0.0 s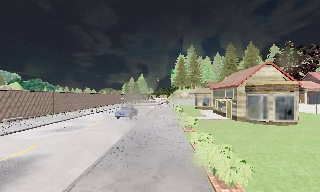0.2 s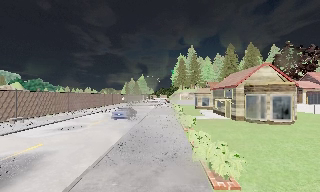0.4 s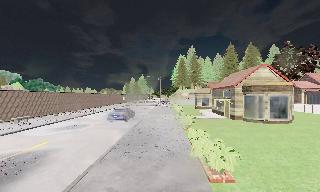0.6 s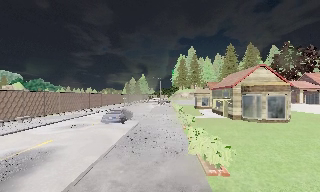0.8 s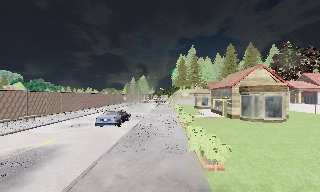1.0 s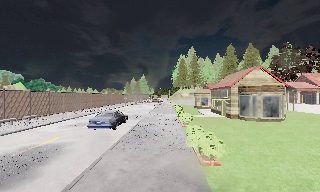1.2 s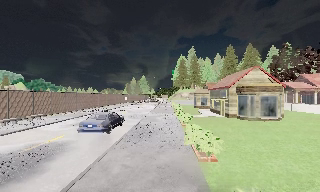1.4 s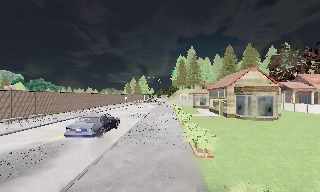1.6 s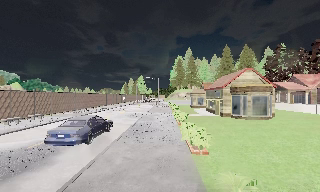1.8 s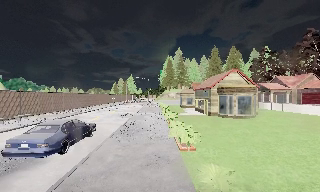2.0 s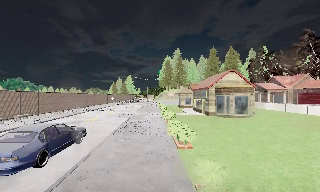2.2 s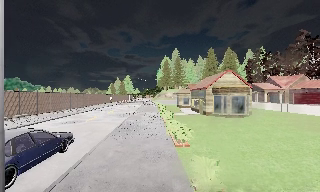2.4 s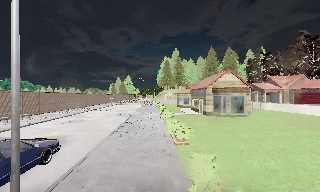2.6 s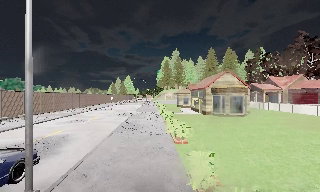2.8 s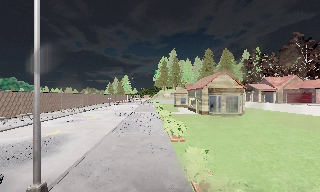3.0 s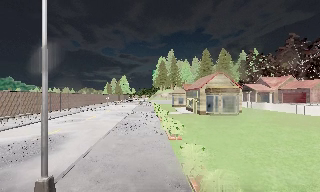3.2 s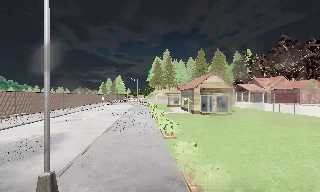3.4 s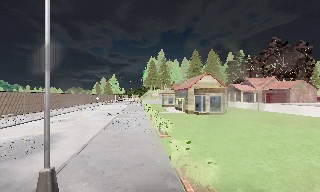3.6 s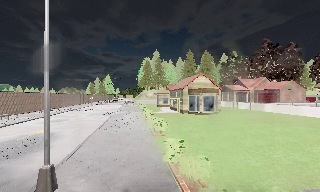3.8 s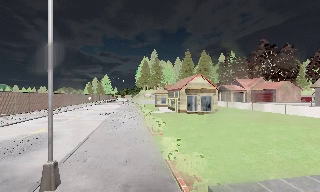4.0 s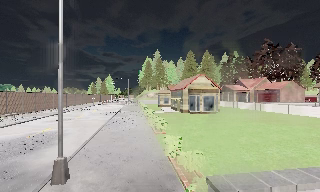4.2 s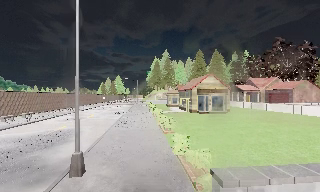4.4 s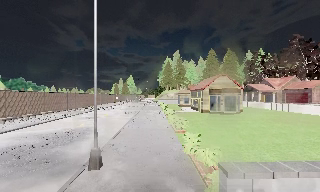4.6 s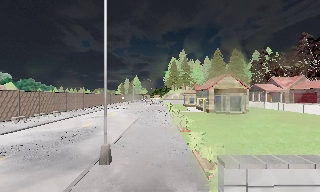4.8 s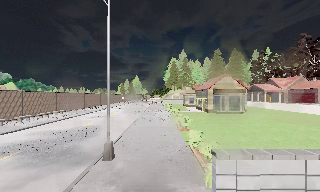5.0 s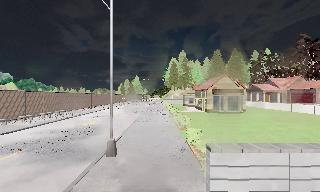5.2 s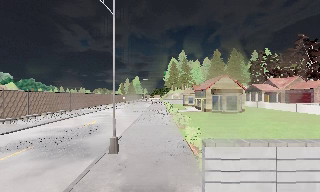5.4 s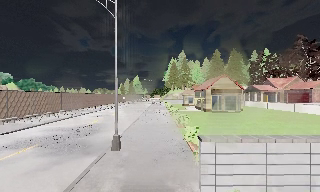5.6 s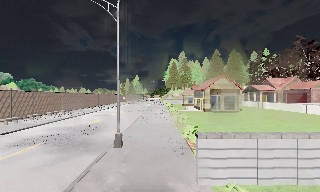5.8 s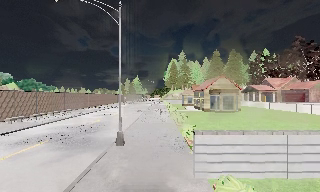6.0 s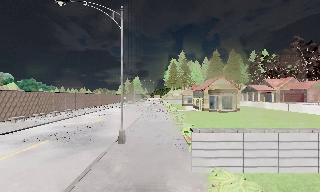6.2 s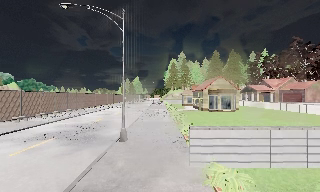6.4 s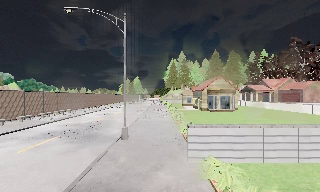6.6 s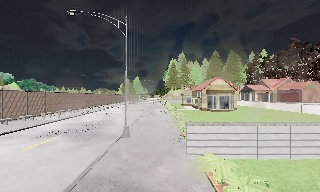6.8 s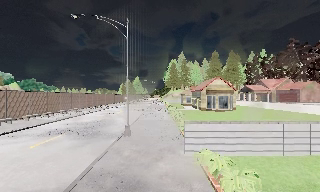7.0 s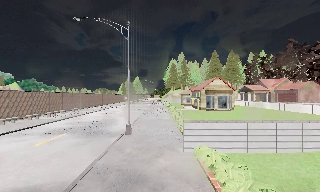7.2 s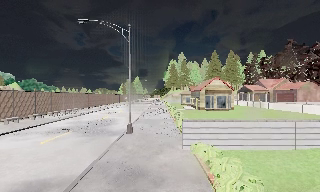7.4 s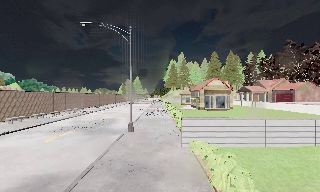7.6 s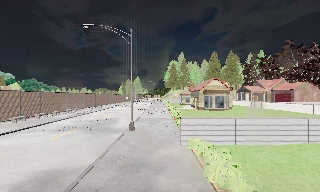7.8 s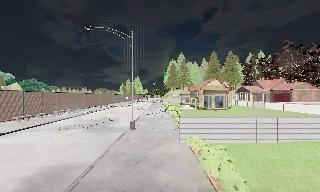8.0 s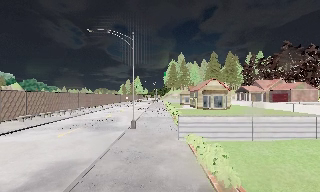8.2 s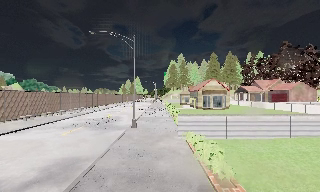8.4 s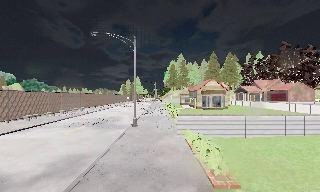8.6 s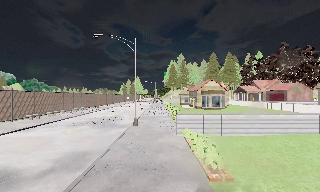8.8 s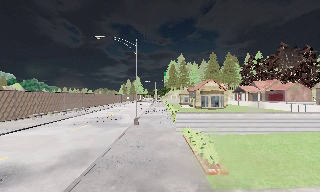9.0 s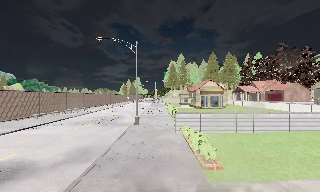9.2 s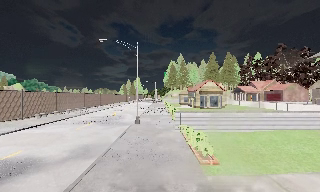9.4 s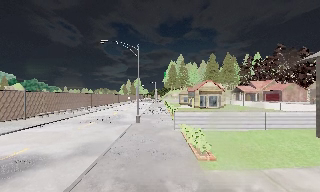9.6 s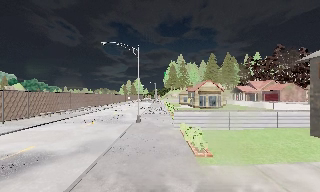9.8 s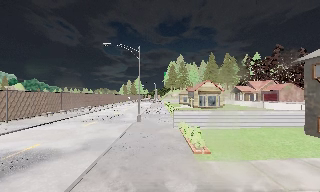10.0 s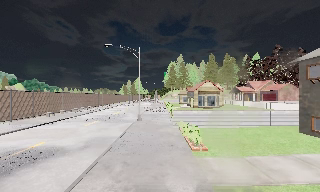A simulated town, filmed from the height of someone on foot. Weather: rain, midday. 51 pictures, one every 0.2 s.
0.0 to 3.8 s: The camera swings to its right by about 15 degrees, and the scene slides to the left. It travels backward, about 6 m, so what stands in front gets smaller.
3.8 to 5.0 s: The camera pans to its left, which is counterclockwise from overhead, by about 10 degrees. It travels backward, about 2 m, so what stands in front gets smaller.
5.0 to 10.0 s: The camera travels backward, about 9 m, so what stands in front gets smaller.
The film runs backward here.
